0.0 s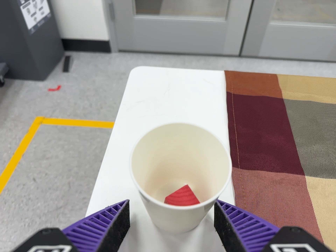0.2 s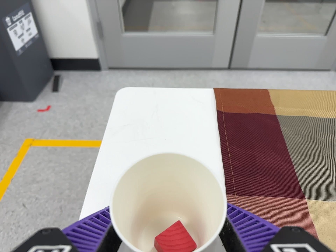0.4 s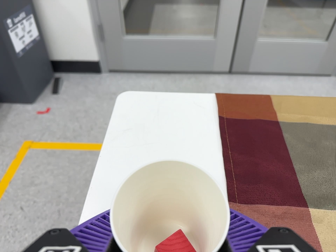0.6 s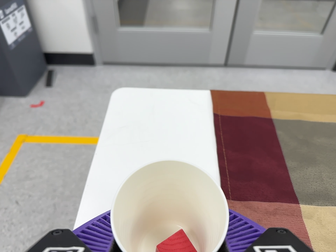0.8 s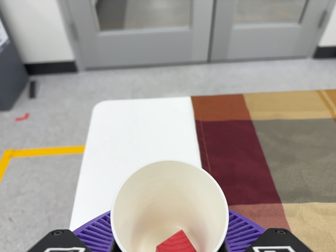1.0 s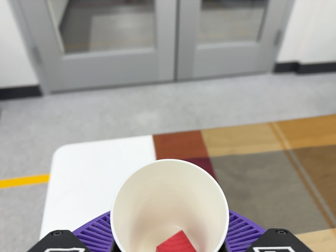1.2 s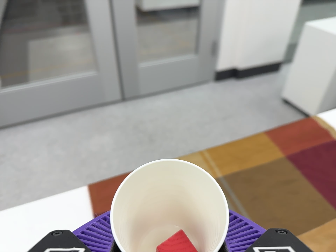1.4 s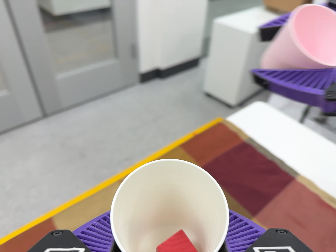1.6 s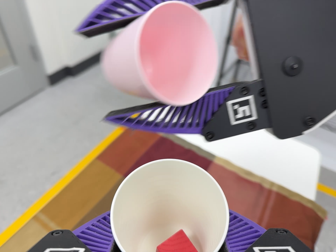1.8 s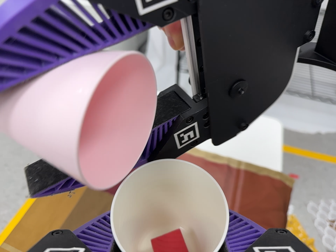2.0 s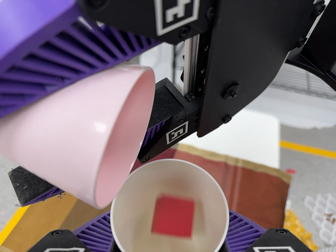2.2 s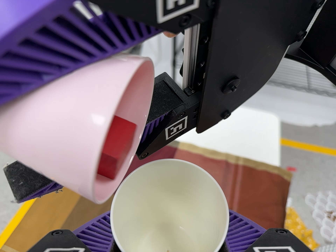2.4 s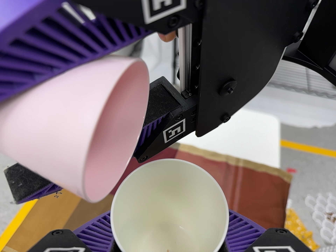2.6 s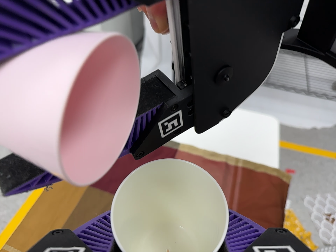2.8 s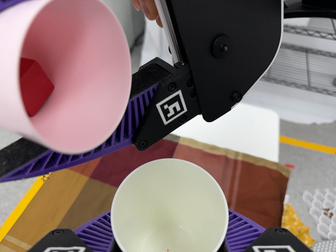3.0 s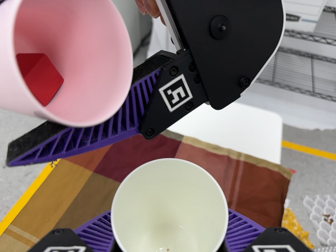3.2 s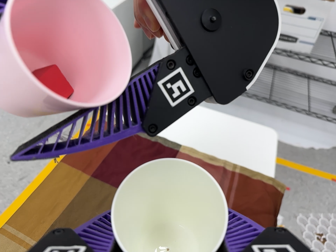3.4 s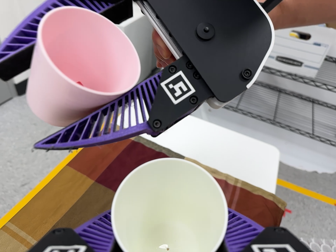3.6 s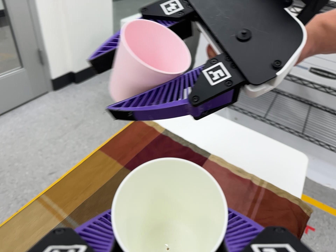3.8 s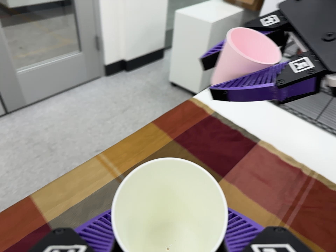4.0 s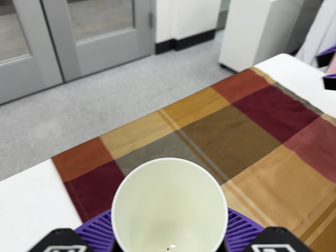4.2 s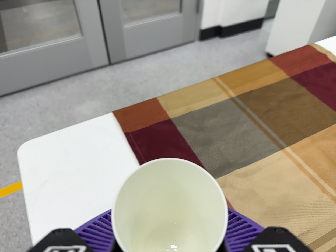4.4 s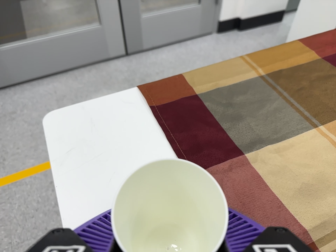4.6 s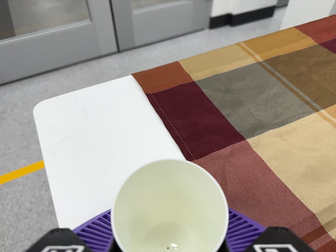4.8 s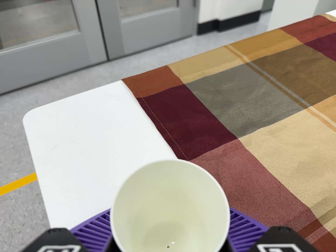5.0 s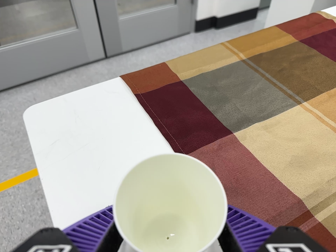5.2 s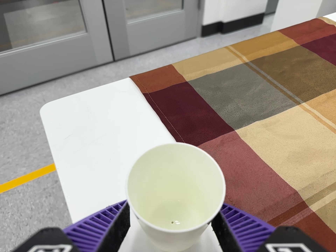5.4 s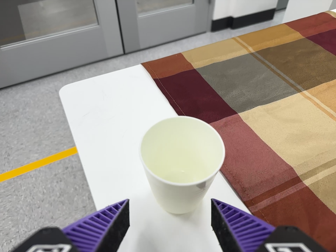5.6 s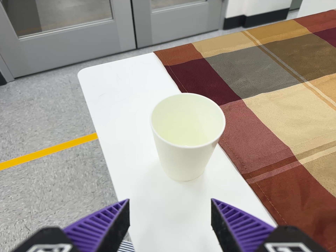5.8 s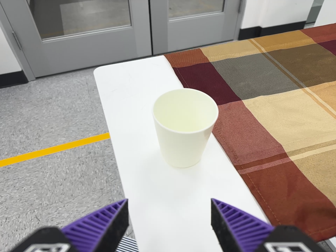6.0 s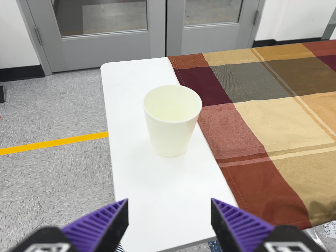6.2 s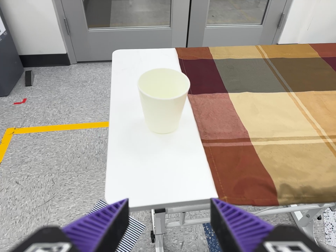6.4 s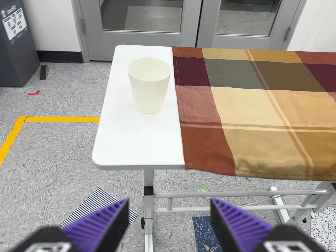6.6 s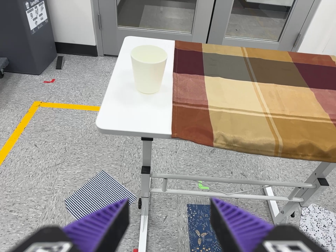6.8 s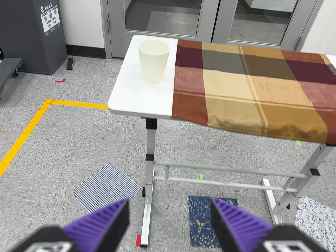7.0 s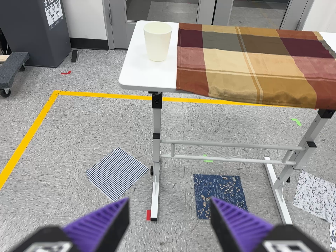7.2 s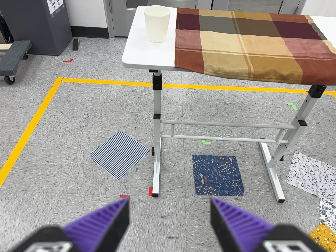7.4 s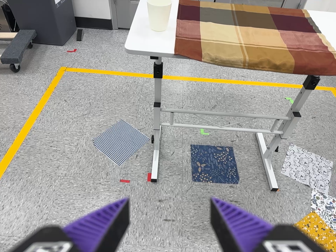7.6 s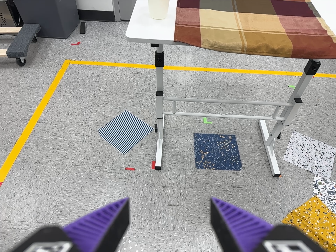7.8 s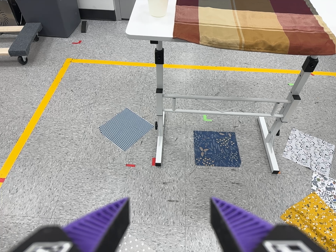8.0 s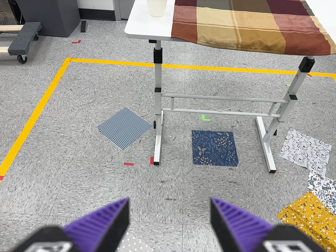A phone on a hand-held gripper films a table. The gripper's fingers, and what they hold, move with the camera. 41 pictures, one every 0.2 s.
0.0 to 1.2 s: The scene slides to the left, as the camera pans about 20 degrees to its right. It travels toward the top of its view and to its right, about 16 cm, so close, fixed things drift downward. It rolls about its line of sight by about 20 degrees, and the scene rotates counterclockwise.
1.2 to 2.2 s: The camera swings to its right by about 35 degrees, and the scene slides to the left. It travels toward the top of its view, to its right and forward, about 16 cm. Its aim tips toward the bottom of its view by about 10 degrees. It rolls about its line of sight by about 35 degrees, and the scene rotates counterclockwise.
2.2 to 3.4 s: The camera rolls about its line of sight by about 10 degrees, and the scene rotates clockwise.
3.4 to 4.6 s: The camera pans to its left by about 30 degrees. It travels toward the bottom of its view and to its left, about 26 cm, so close, fixed things drift upward. It rolls about its line of sight by about 20 degrees, and the scene rotates clockwise.
4.6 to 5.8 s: The camera travels backward and toward the bottom of its view, about 14 cm, so what stands in front gets smaller.
5.8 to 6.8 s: The camera pans to its left by about 10 degrees. It travels backward, toward the bottom of its view and to its right, about 38 cm, so what stands in front gets smaller. It rolls about its line of sight by about 20 degrees, and the scene rotates clockwise.
6.8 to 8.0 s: The camera travels backward and toward the bottom of its view, about 30 cm, so what stands in front gets smaller.
The film runs backward here.
